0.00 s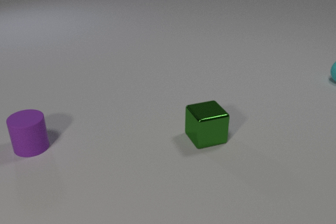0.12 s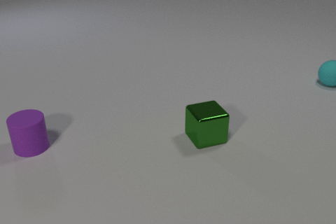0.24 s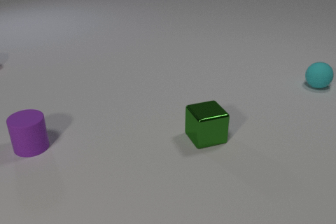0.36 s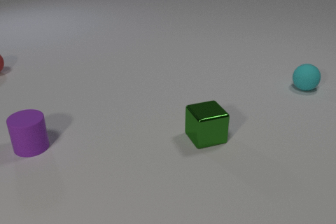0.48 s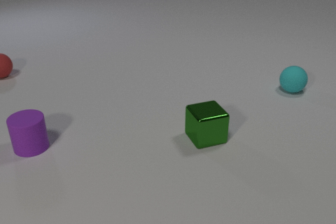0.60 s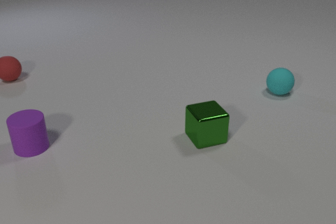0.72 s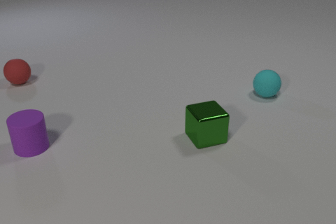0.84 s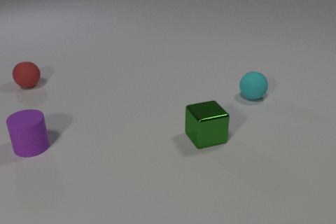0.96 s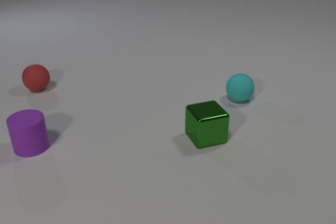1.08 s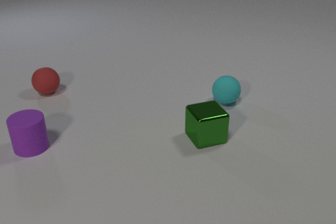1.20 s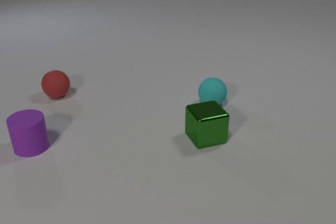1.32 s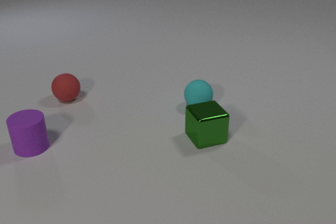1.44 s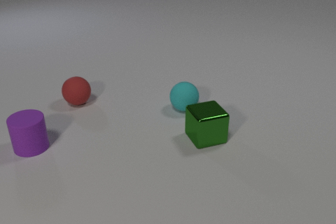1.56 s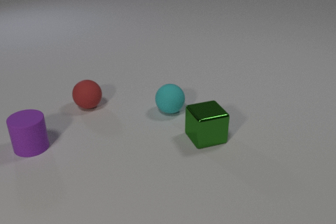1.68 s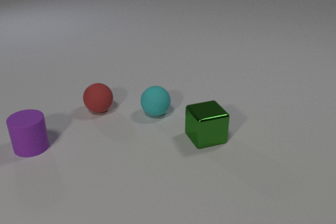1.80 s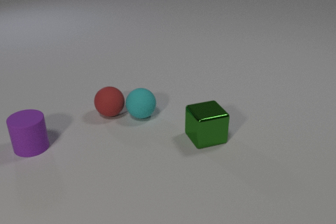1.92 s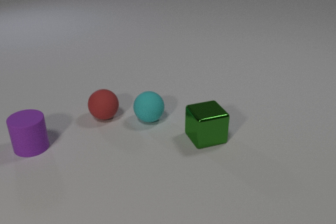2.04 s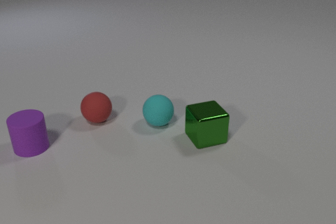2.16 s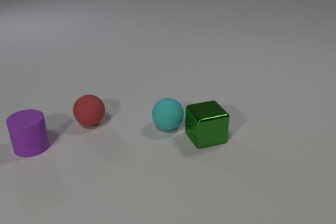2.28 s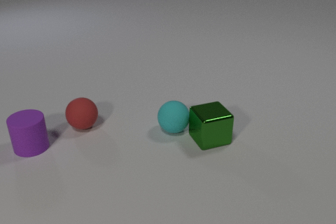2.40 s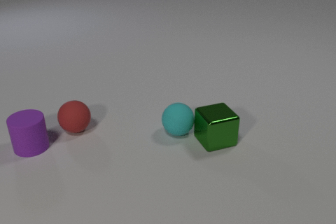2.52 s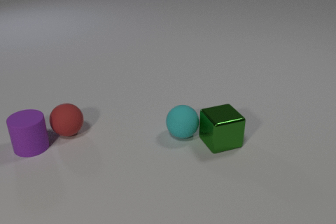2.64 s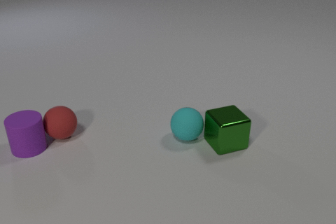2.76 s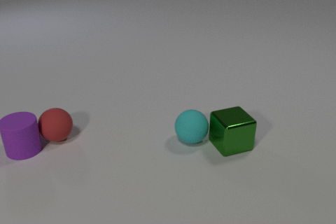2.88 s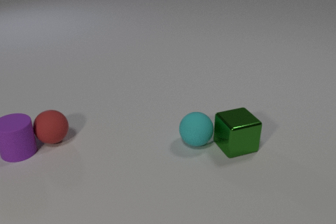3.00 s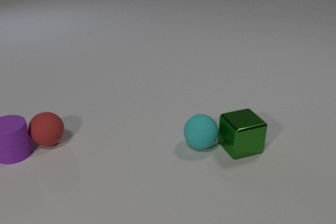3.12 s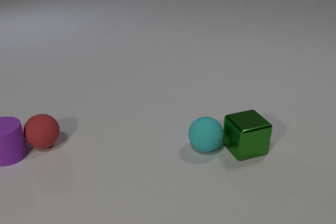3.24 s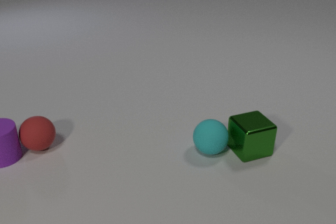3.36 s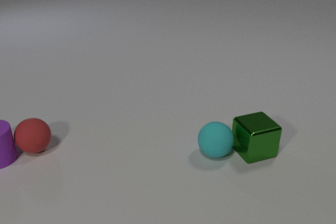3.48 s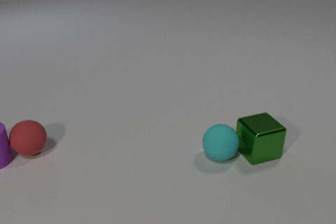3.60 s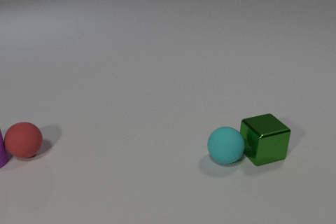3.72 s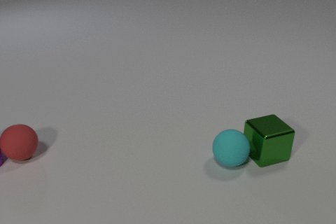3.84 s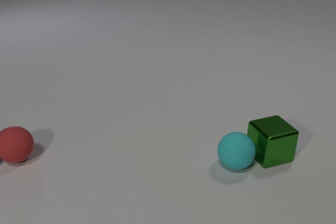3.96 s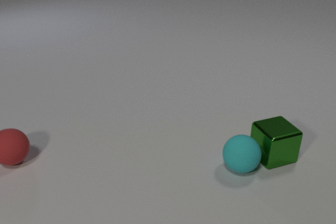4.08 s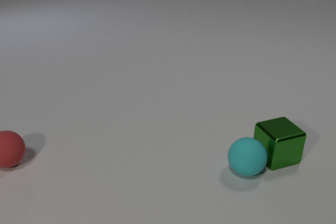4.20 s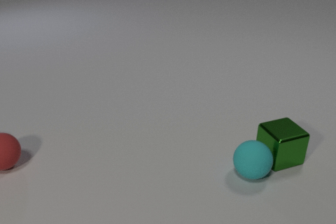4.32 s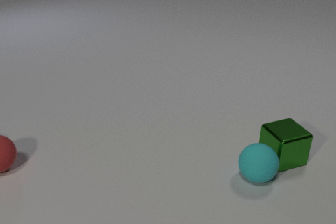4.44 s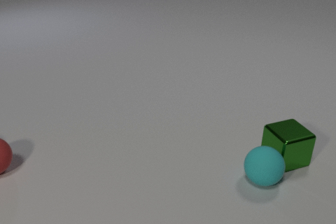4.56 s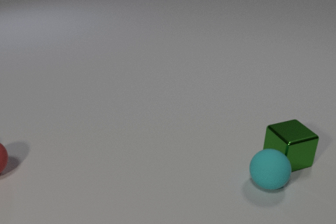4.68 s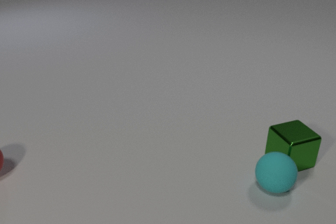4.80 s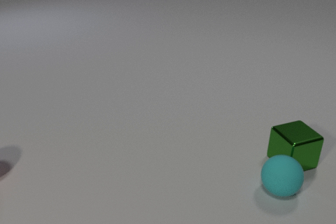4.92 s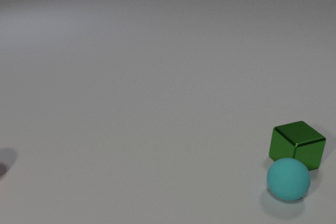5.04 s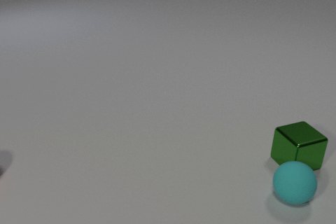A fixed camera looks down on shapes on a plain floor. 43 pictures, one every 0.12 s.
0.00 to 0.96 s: The red rubber sphere comes in at the left edge, rolls toward the camera and to the right. The cyan rubber sphere rolls to the left and toward the camera.
0.96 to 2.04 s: The red rubber sphere rolls toward the camera and to the right. The cyan rubber sphere rolls to the left and toward the camera. The red rubber sphere and the cyan rubber sphere collide.
2.04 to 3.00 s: The red rubber sphere rolls to the left and toward the camera. The cyan rubber sphere rolls to the right and toward the camera. The purple rubber cylinder slides to the left. The green metal cube slides to the right. The cyan rubber sphere and the green metal cube collide. The red rubber sphere and the purple rubber cylinder collide.
3.00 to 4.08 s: The red rubber sphere rolls to the left and toward the camera. The cyan rubber sphere rolls to the right and toward the camera. The purple rubber cylinder slides to the left, leaves at the left edge. The green metal cube slides to the right.
4.08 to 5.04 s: The red rubber sphere rolls to the left and toward the camera, leaves at the left edge. The cyan rubber sphere rolls to the right and toward the camera. The green metal cube slides to the right.
How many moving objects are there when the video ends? 2.
What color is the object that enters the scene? red.
How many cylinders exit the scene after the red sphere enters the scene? 1.
